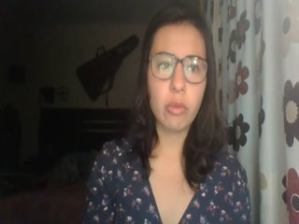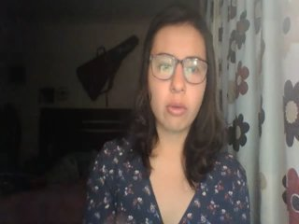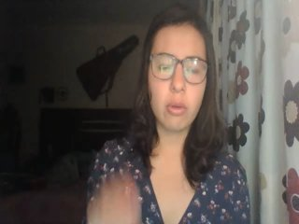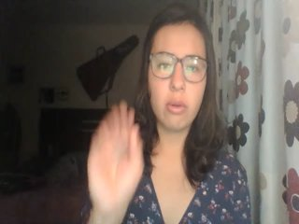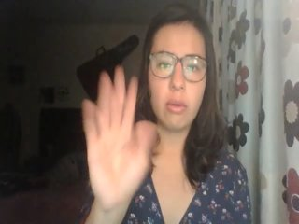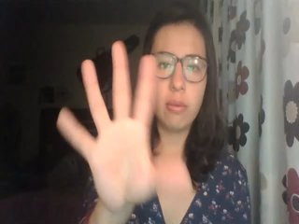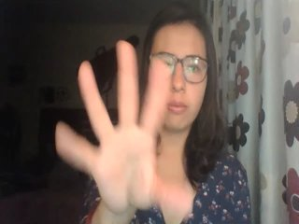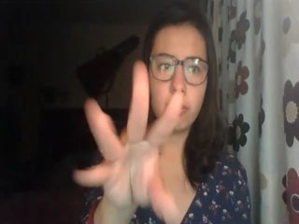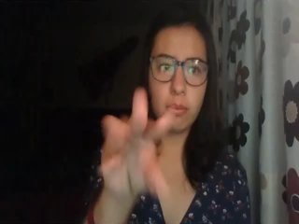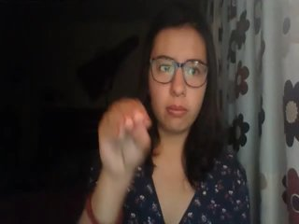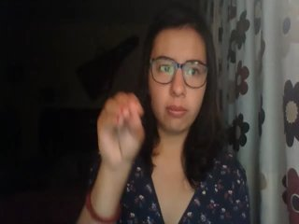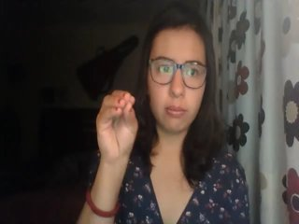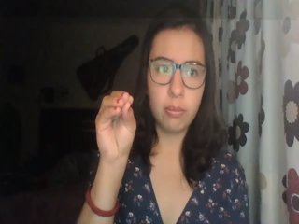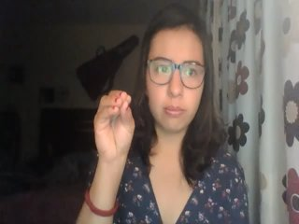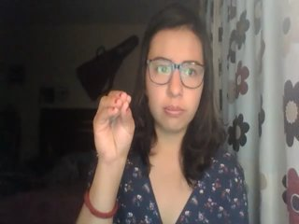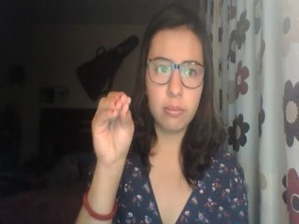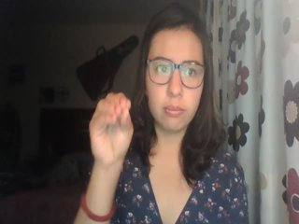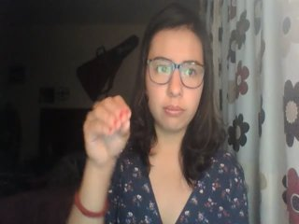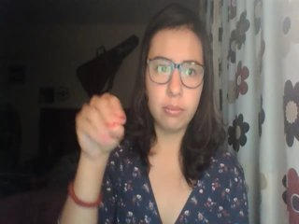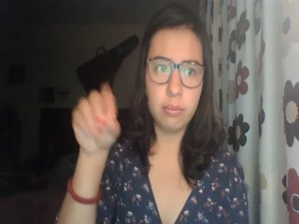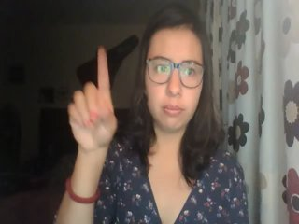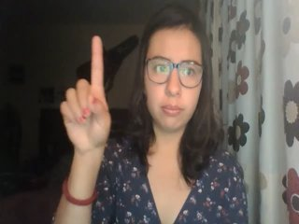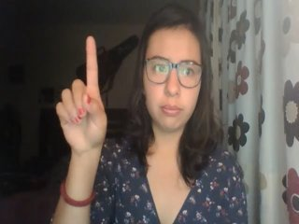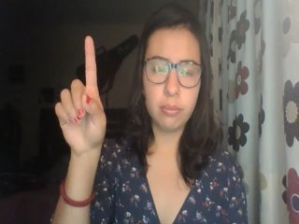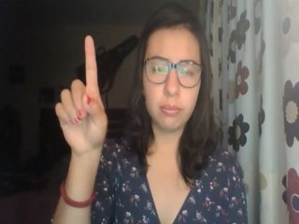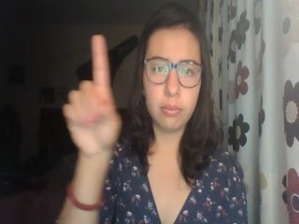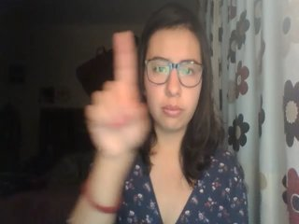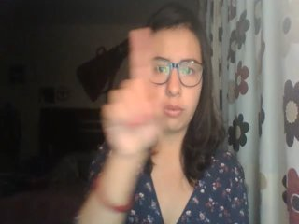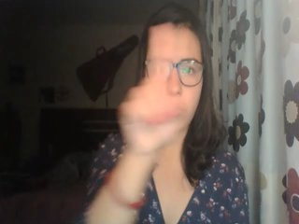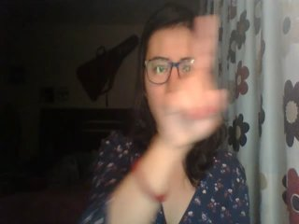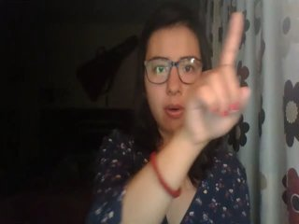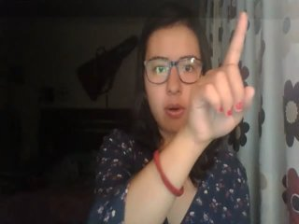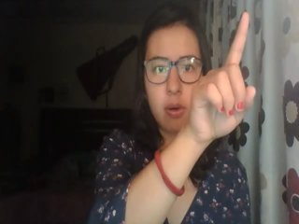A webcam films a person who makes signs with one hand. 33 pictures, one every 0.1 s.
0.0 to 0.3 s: Non-gesture.
0.4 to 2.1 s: Zoom out.
2.2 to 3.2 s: Pointing with one finger.
